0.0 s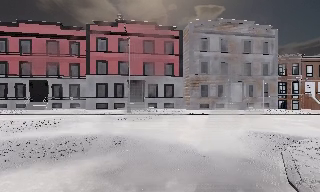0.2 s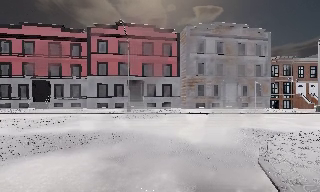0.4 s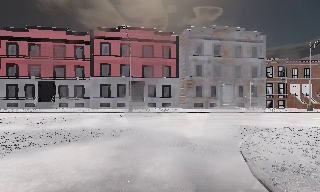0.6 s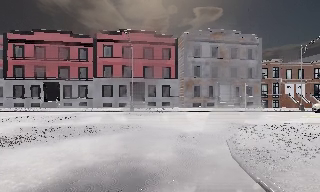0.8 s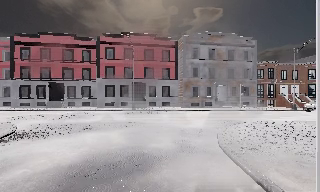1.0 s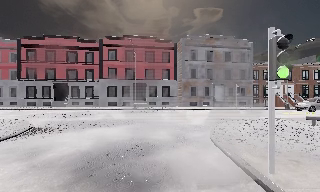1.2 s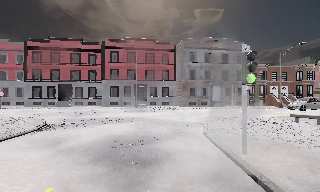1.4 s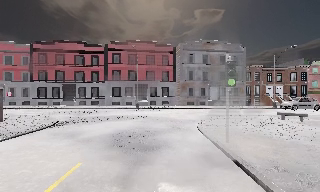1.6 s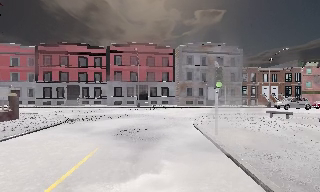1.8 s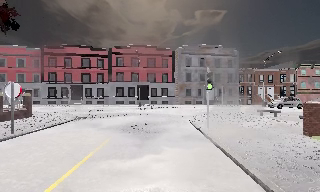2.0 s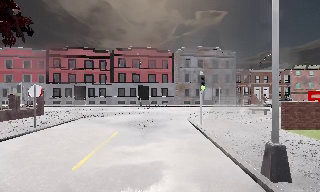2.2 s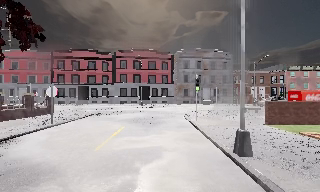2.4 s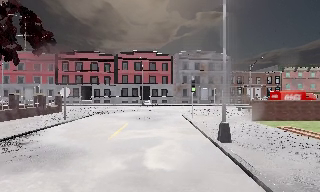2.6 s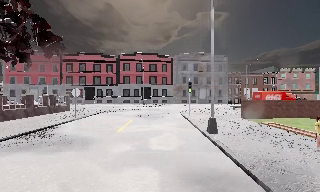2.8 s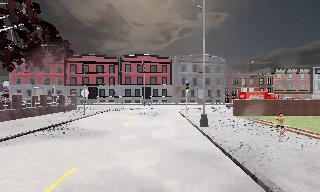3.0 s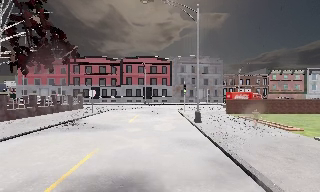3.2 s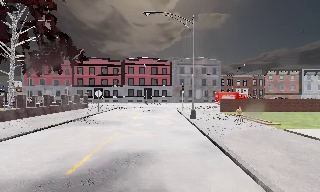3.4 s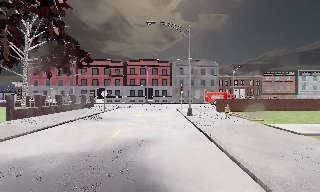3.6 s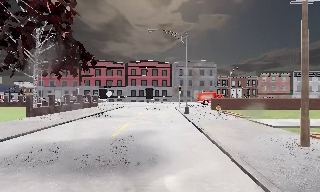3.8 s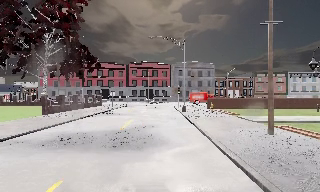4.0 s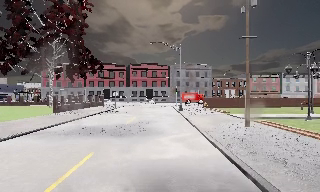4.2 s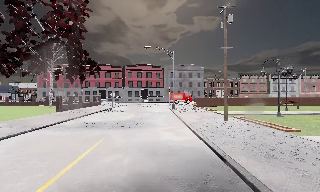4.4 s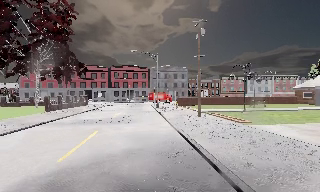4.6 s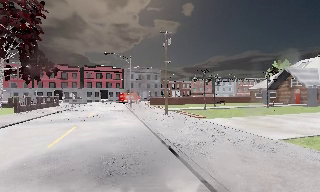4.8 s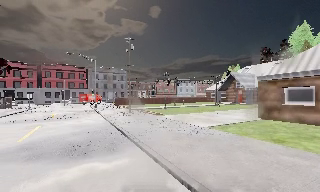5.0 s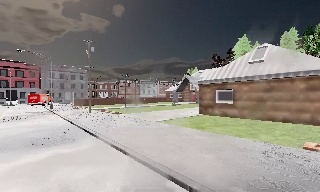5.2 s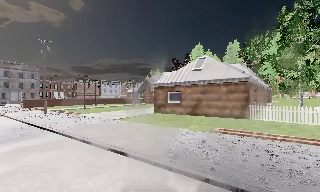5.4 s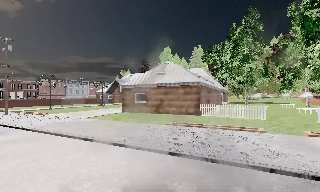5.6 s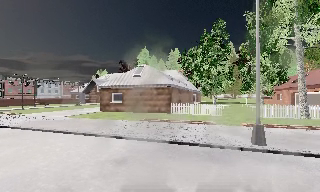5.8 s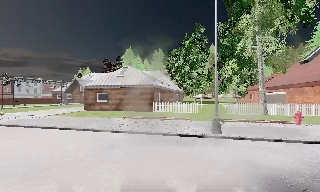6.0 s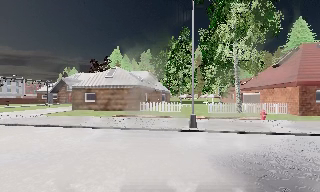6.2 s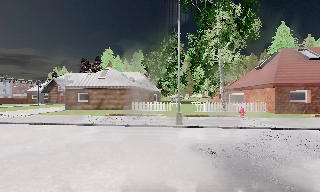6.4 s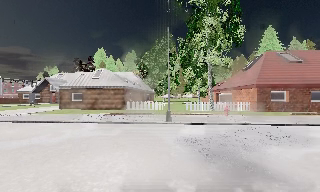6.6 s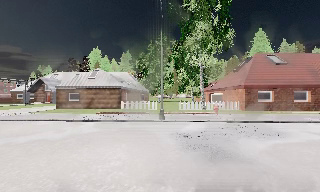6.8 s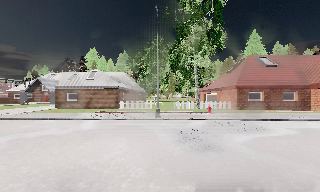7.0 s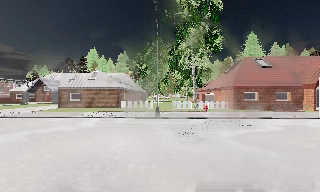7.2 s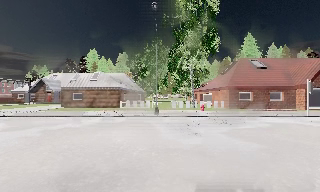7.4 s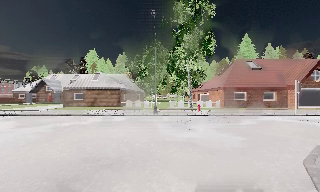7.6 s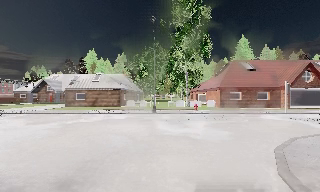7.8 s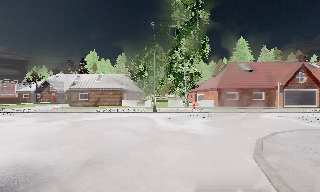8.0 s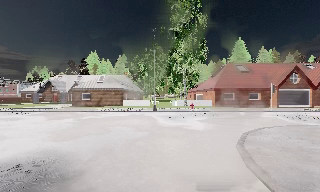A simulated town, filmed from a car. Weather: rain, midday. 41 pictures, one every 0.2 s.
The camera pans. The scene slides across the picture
to the left.
The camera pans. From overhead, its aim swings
clockwise.
0.0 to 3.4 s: The camera travels backward, about 20 m, so what stands in front gets smaller.
3.4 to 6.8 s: The camera swings to its right by about 90 degrees, and the scene slides to the left. It travels backward, about 25 m. It loses speed.
6.8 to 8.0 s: The camera travels backward, about 6 m, so what stands in front gets smaller.
The film runs backward here.
